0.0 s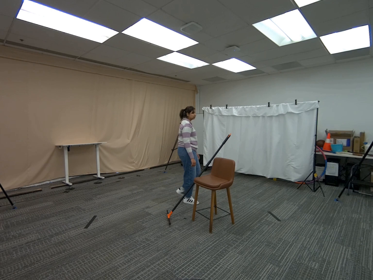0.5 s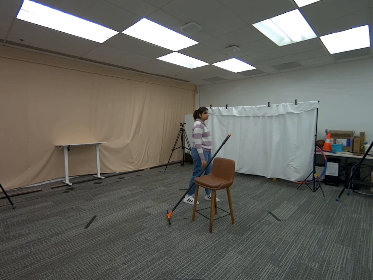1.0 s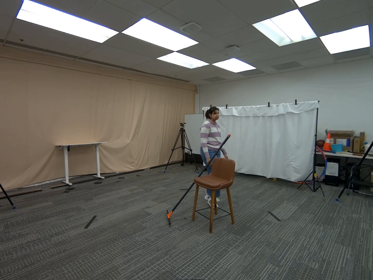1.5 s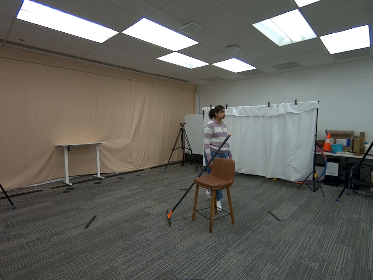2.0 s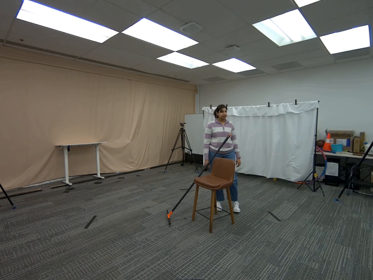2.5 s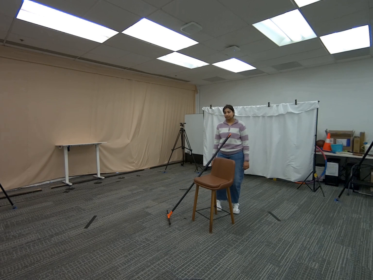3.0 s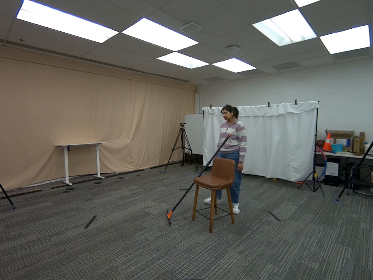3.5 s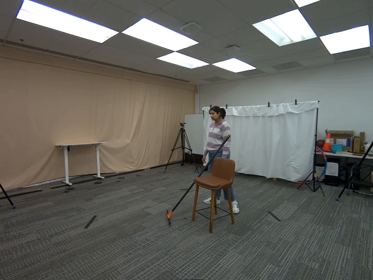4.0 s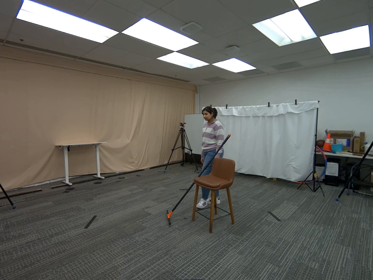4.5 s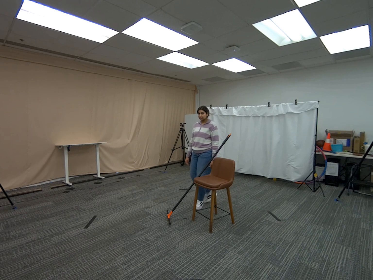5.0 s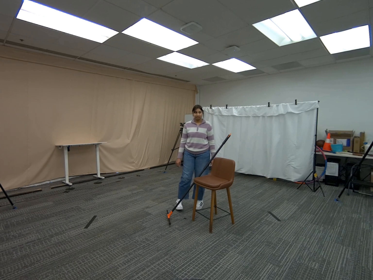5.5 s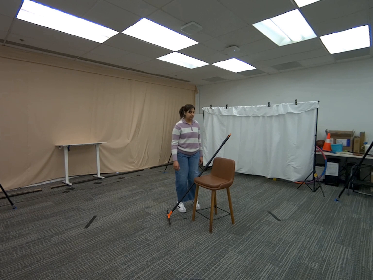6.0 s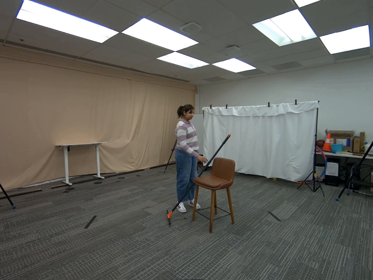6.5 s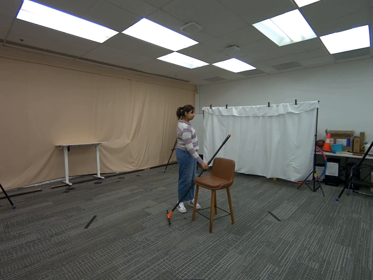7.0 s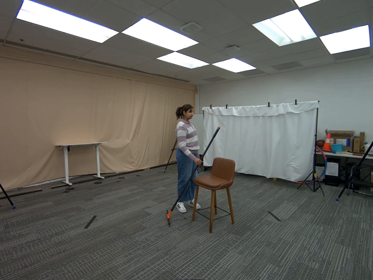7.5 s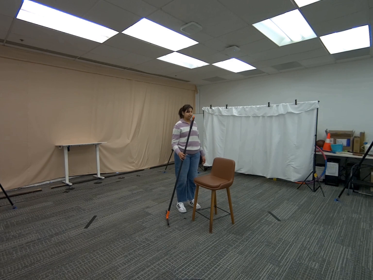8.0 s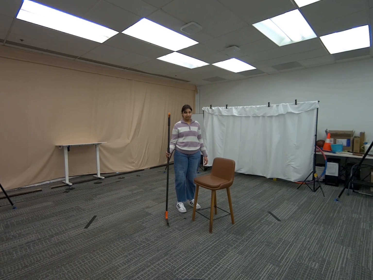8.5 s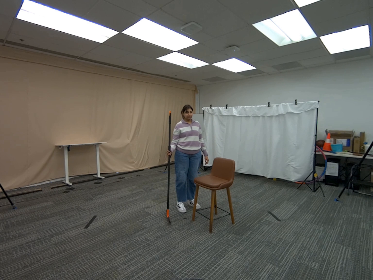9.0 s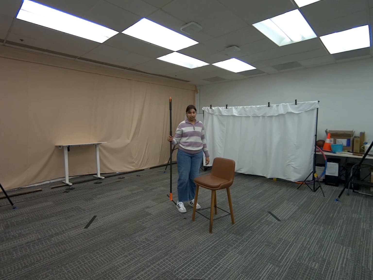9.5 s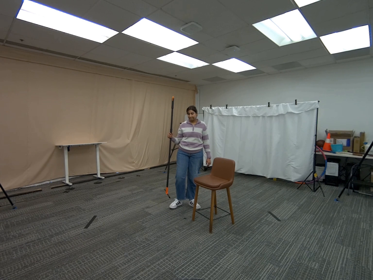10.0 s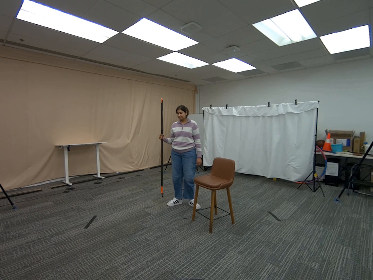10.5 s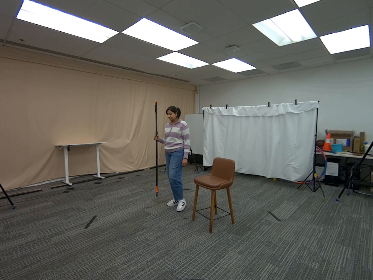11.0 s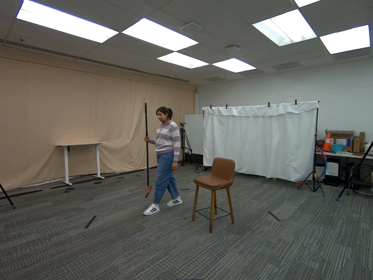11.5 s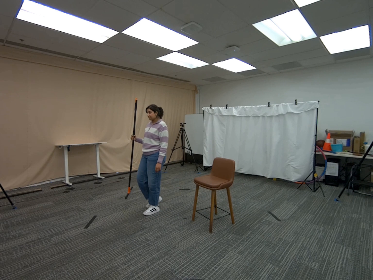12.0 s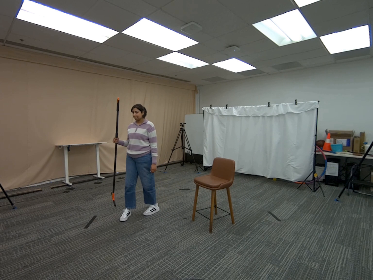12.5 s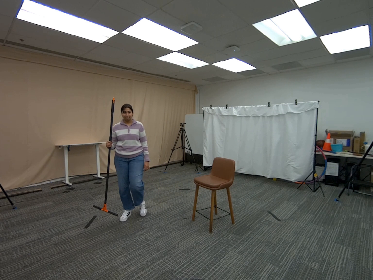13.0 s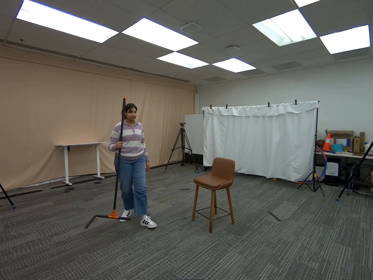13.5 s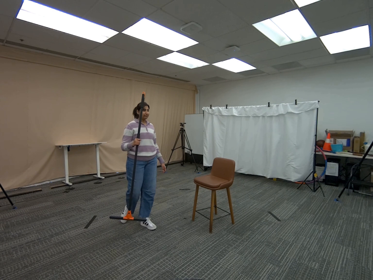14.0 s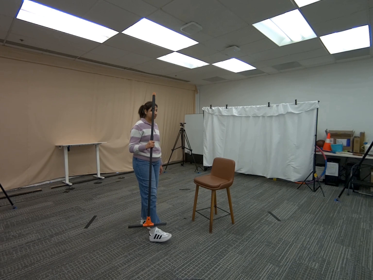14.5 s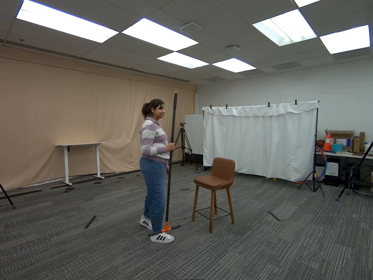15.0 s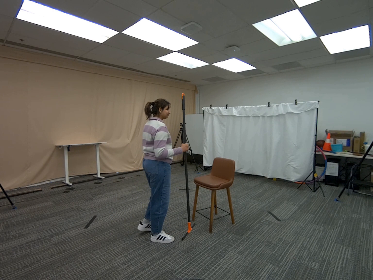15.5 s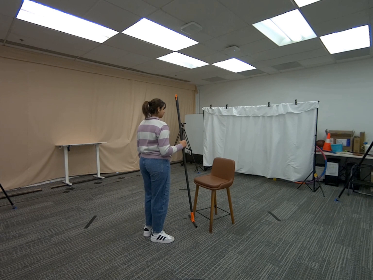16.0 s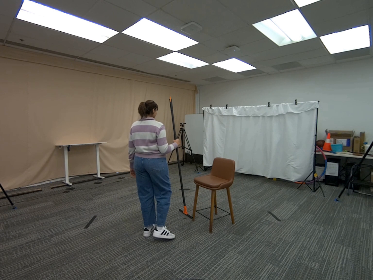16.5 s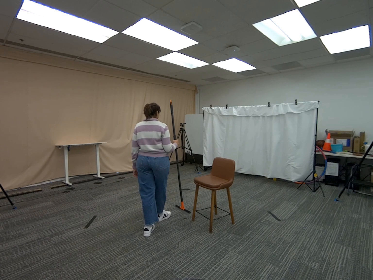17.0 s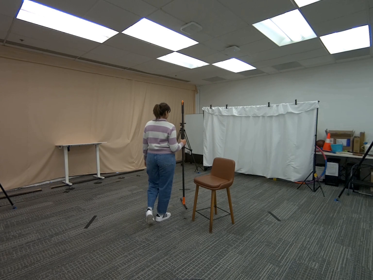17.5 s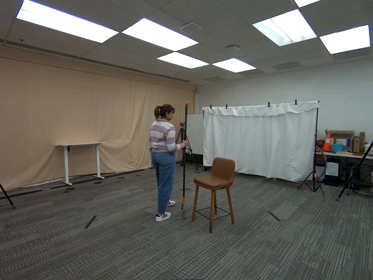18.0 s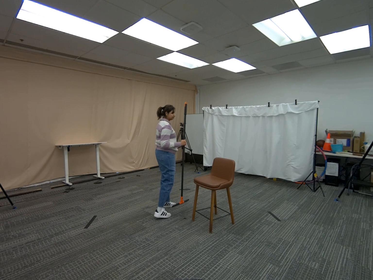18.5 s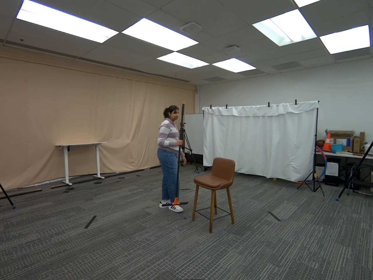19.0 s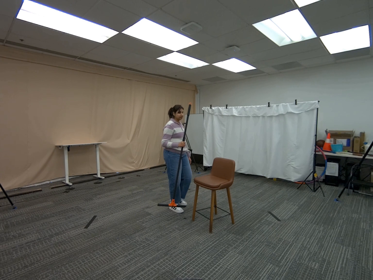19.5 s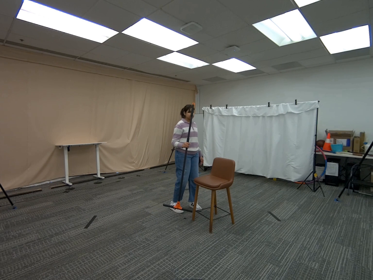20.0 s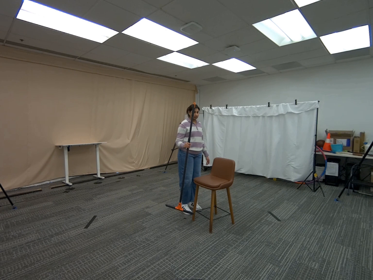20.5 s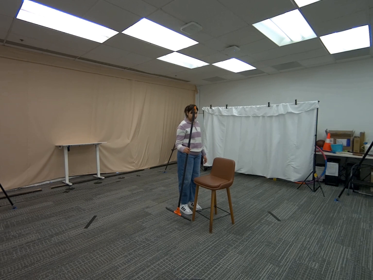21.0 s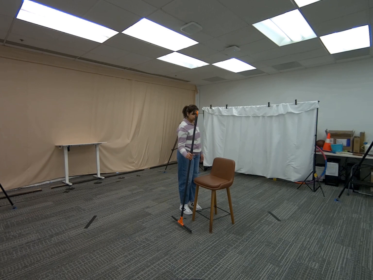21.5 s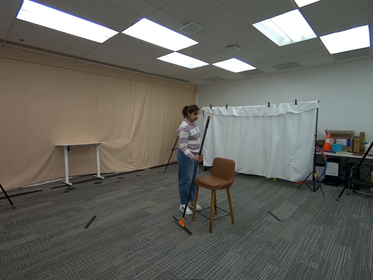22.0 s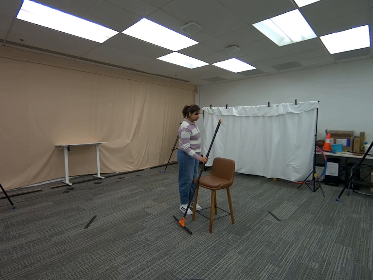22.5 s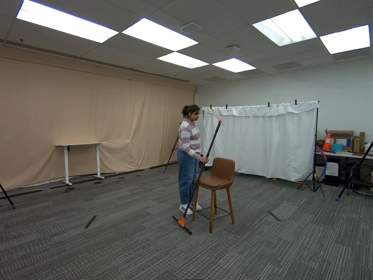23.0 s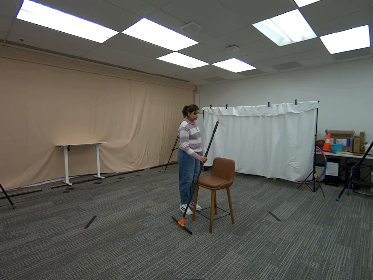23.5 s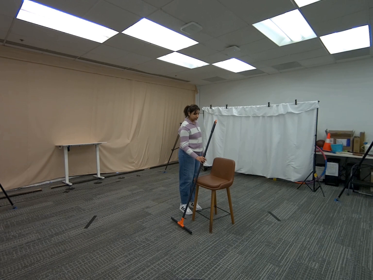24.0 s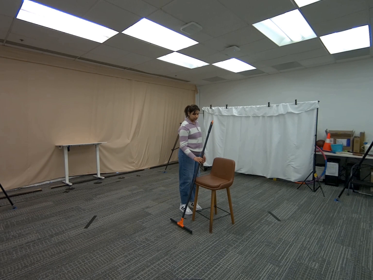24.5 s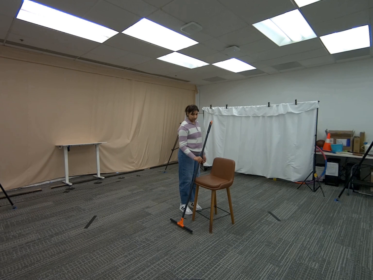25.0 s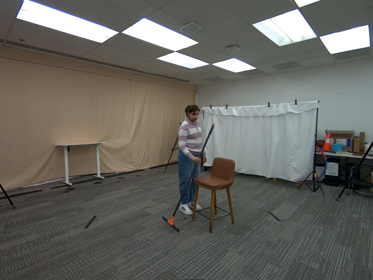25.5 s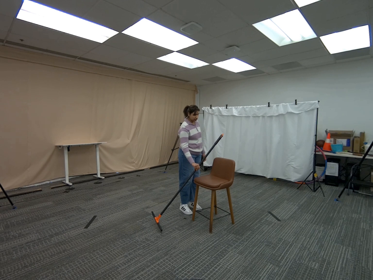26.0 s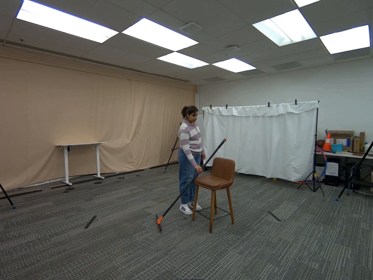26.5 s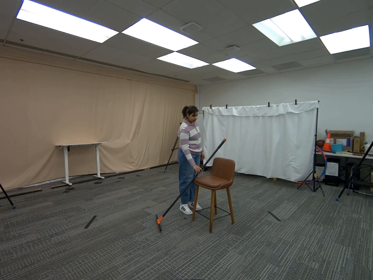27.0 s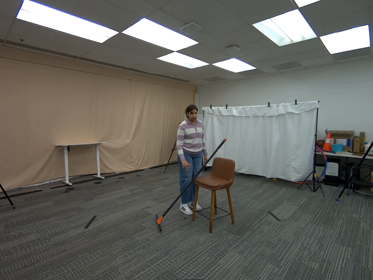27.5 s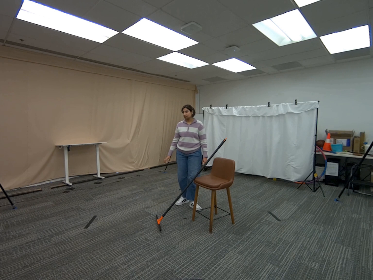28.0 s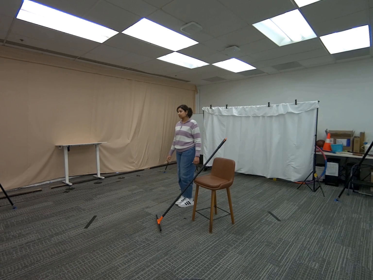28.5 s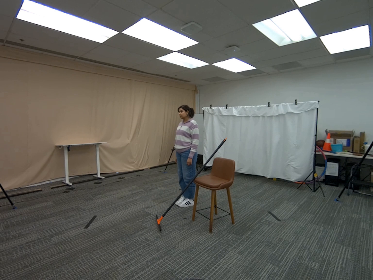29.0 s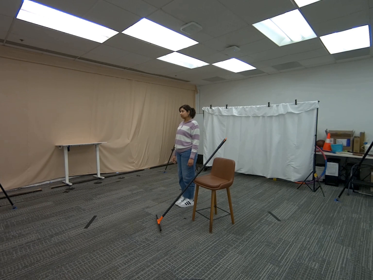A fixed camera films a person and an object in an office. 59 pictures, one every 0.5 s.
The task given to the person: Walk over to the squeegee leaning against the tall bar stool and pick up the squeege with your right hand and walk around within the bounding area and then place the squeegee back so that it leans against the tall bar stool.
